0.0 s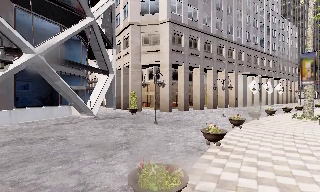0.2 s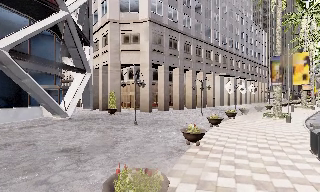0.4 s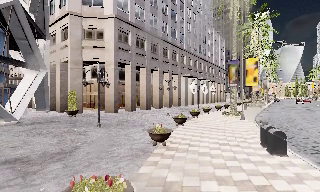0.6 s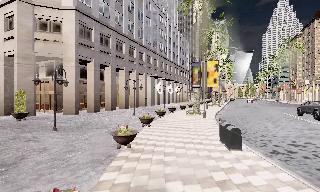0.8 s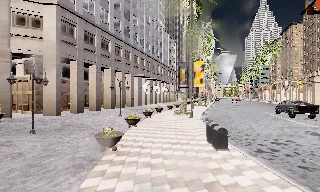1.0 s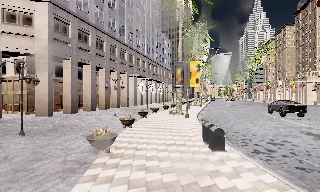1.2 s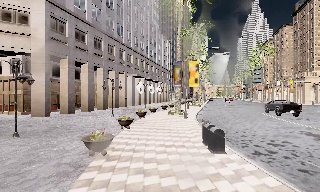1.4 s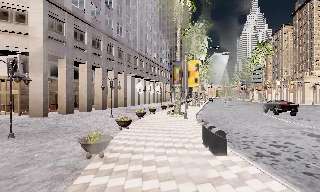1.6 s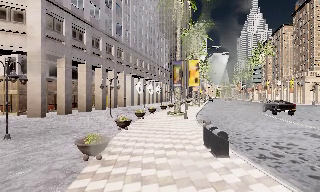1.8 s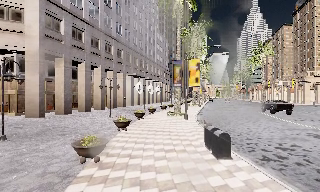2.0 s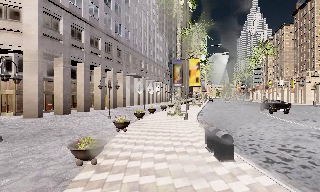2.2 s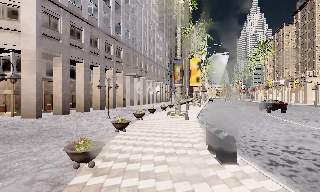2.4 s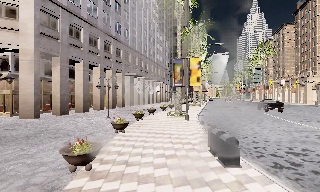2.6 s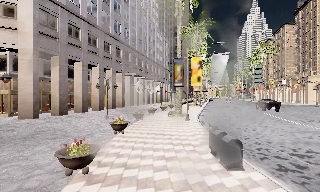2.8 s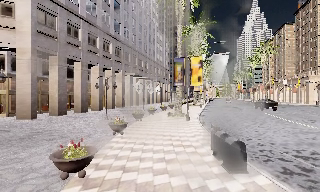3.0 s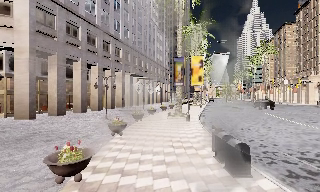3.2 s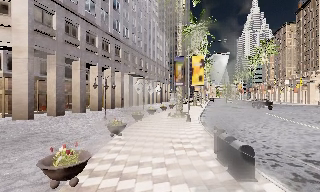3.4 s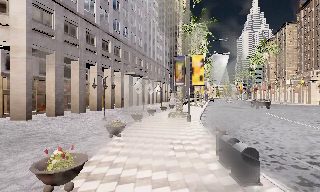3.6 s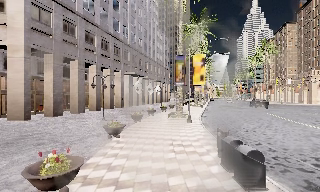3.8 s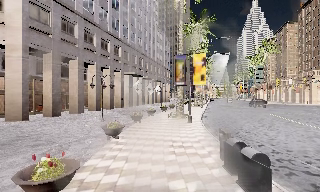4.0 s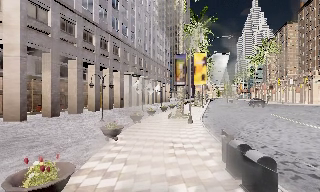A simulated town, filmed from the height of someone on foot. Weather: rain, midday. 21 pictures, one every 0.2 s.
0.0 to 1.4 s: The camera swings to its right by about 35 degrees, and the scene slides to the left. It travels forward, about 1.5 m.
1.4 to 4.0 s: The camera travels forward, about 3 m, so what stands in front looms larger.
The film runs forward here.
